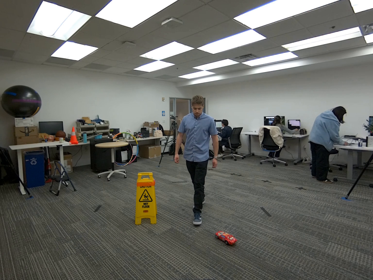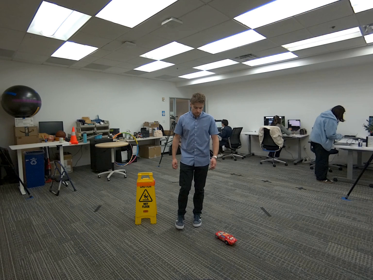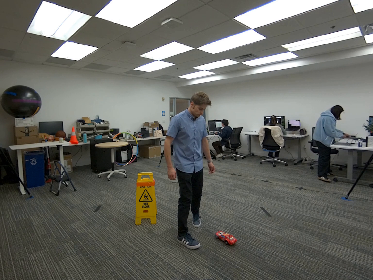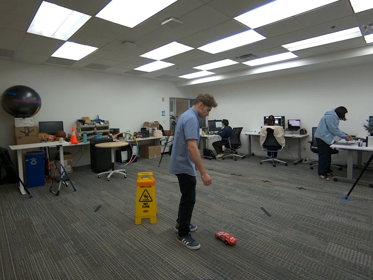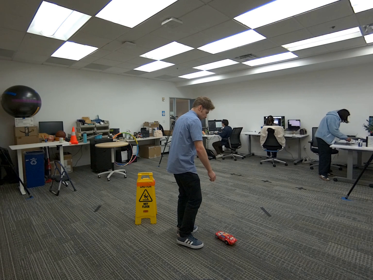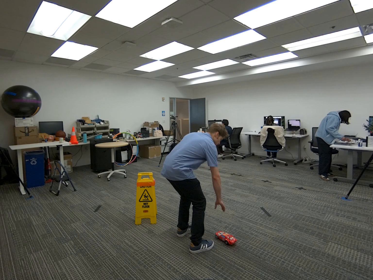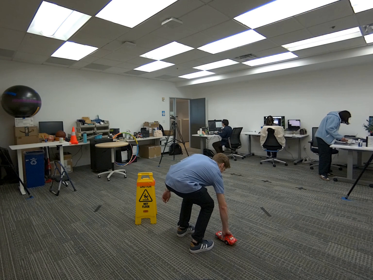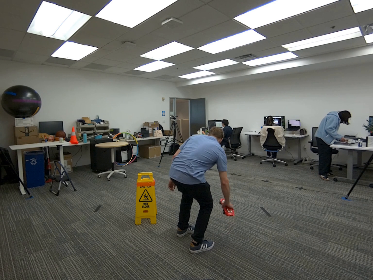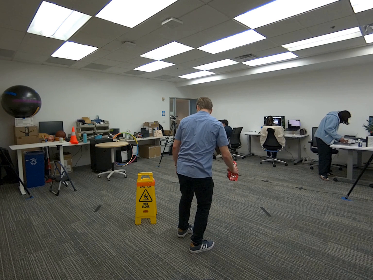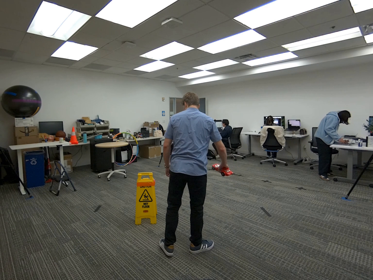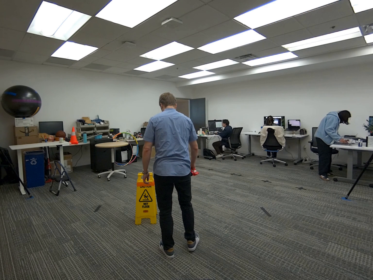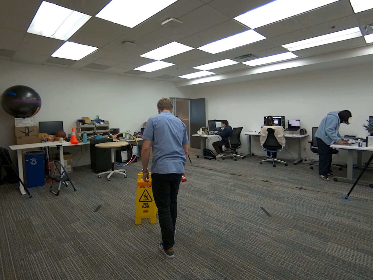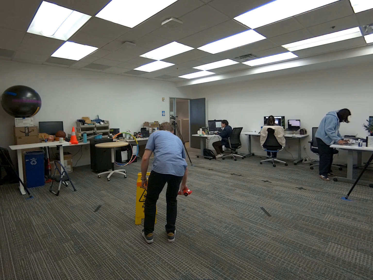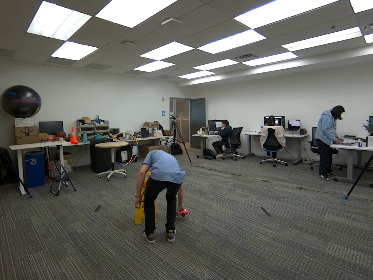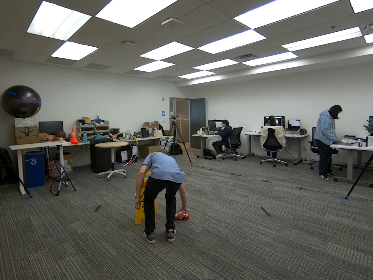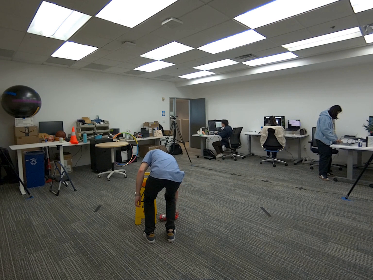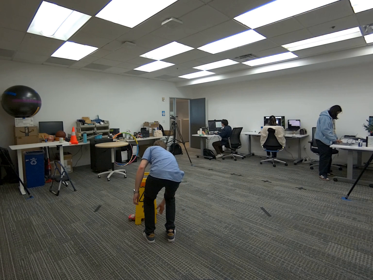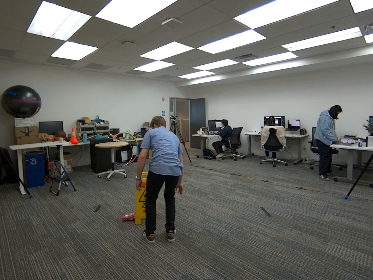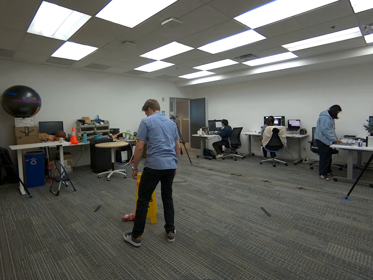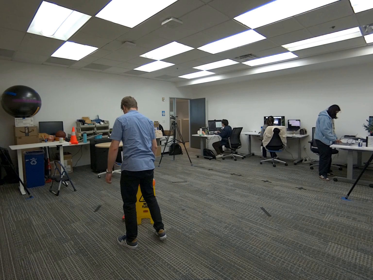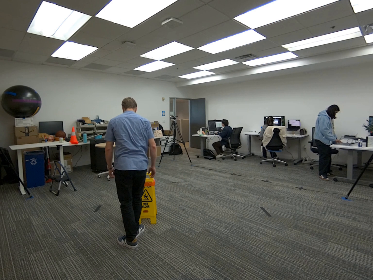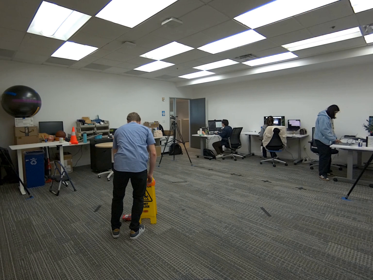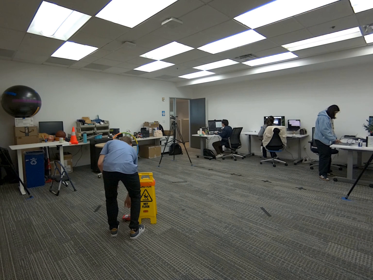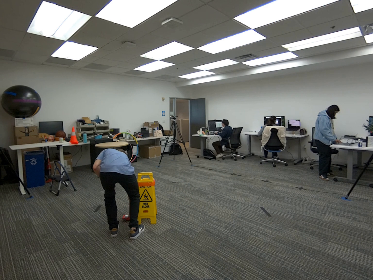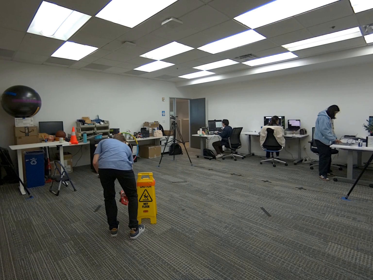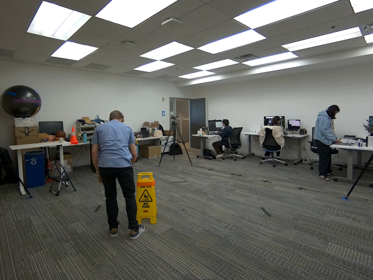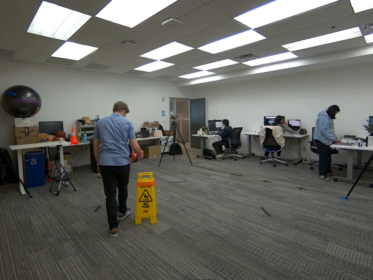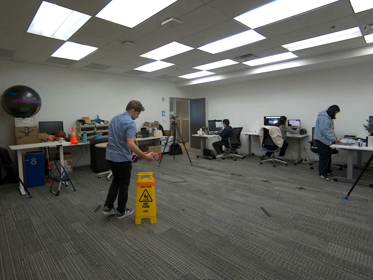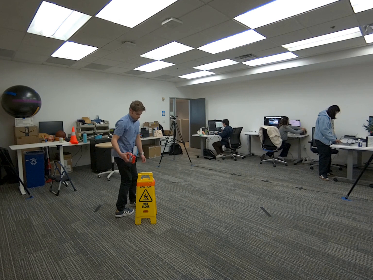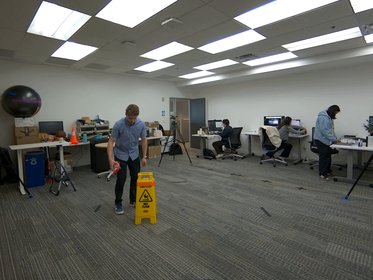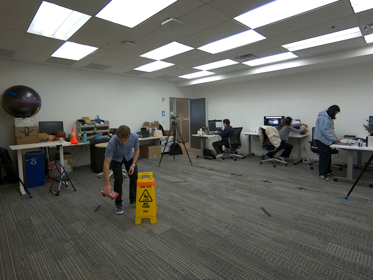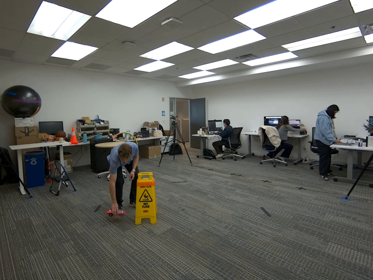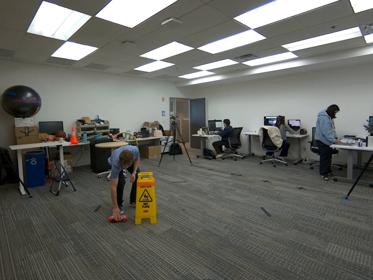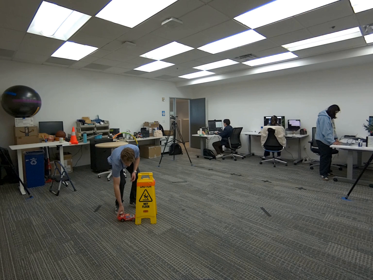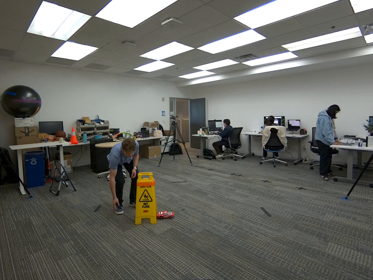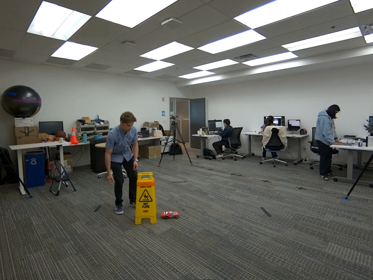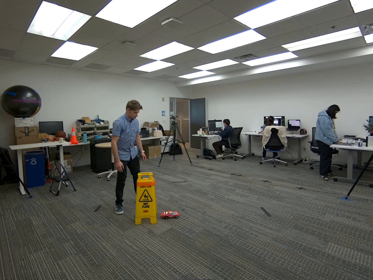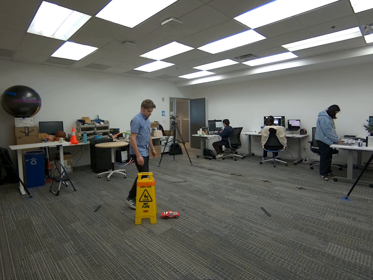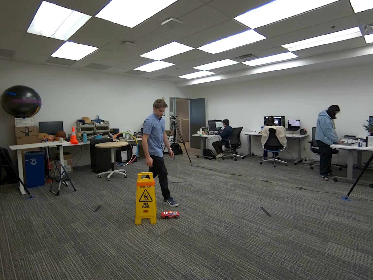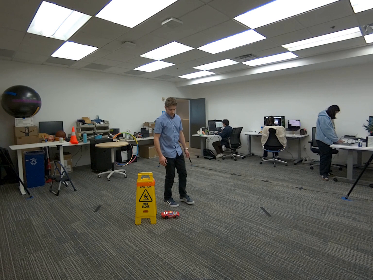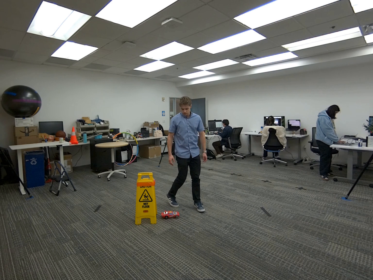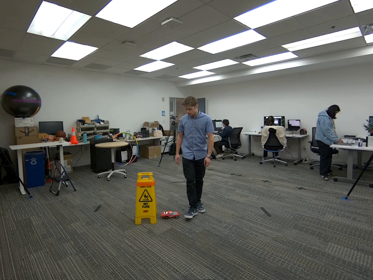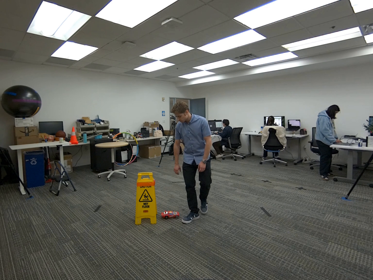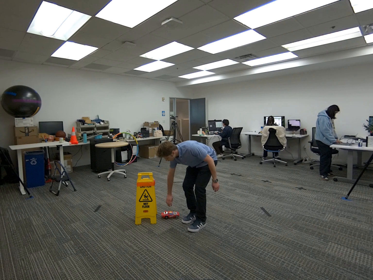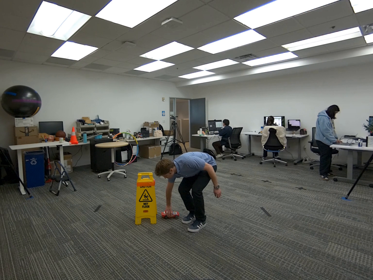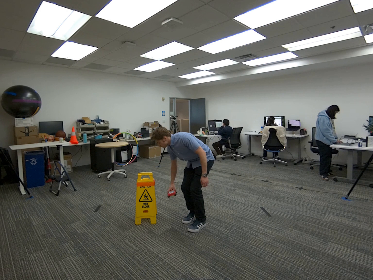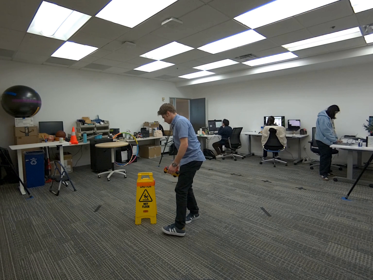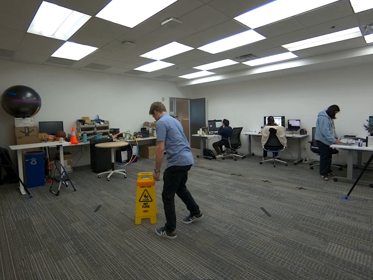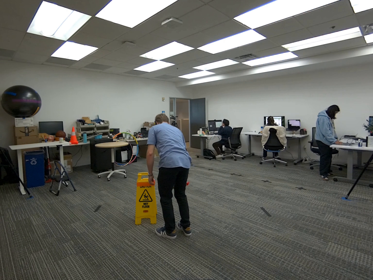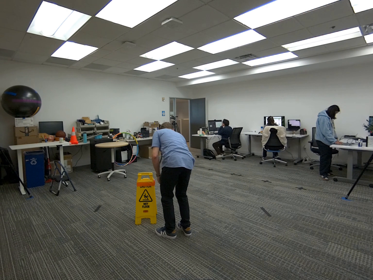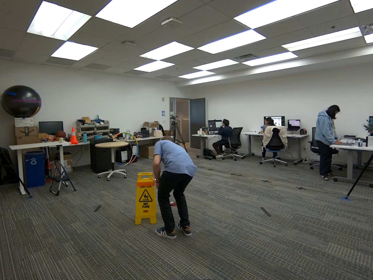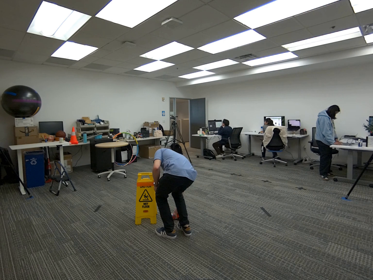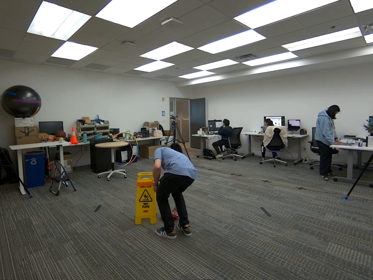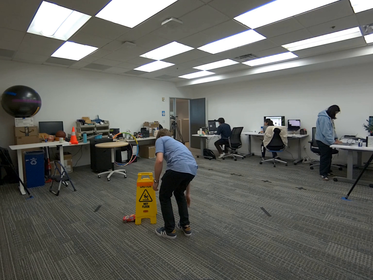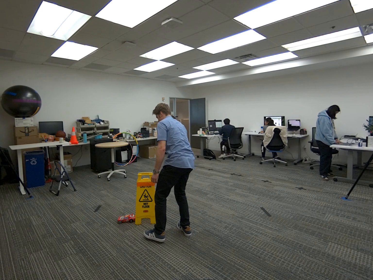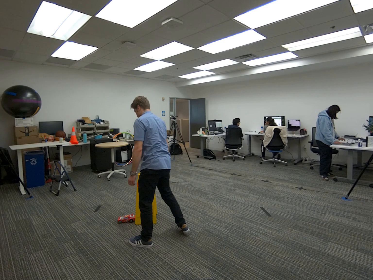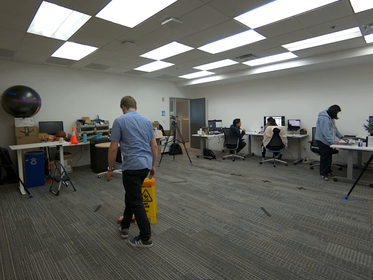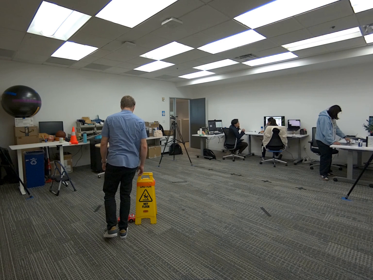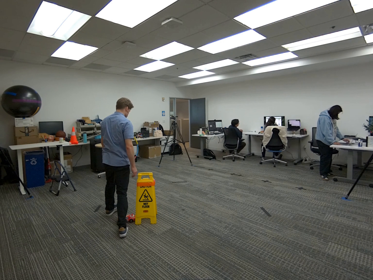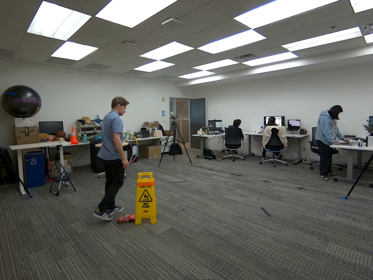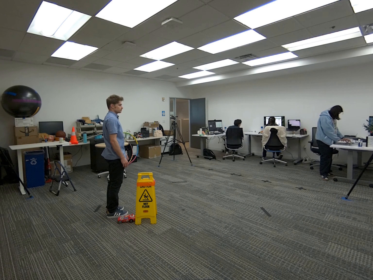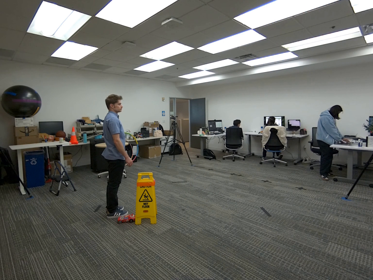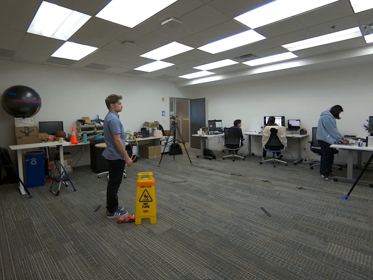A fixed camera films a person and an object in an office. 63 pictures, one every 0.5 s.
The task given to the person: Walk to the toy car on the ground and pick it up with your right hand. Place it on the ground and roll it under the wet floor sign. Move to the other side, pick up the car again, and roll it back under the wet floor sign. Continue alternating sides, rolling the car under the sign each time, until finished.
